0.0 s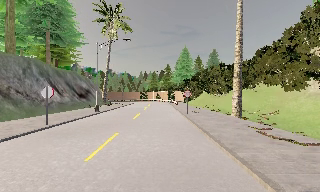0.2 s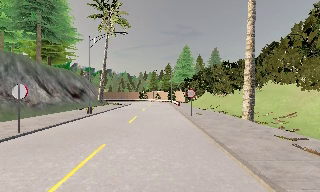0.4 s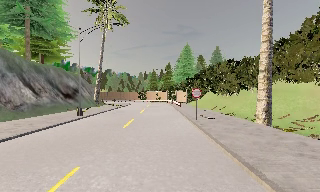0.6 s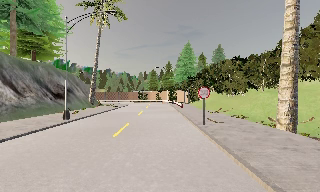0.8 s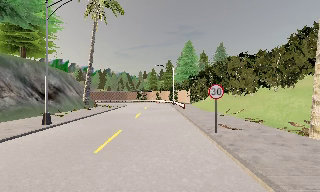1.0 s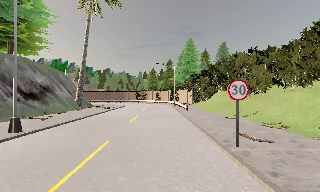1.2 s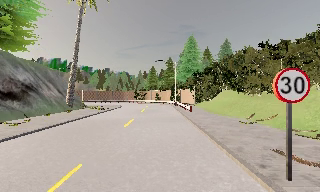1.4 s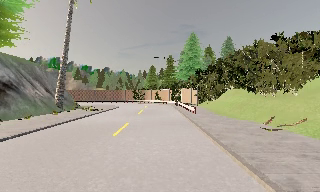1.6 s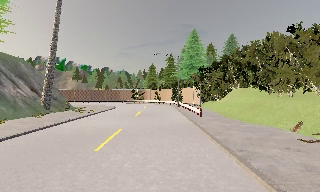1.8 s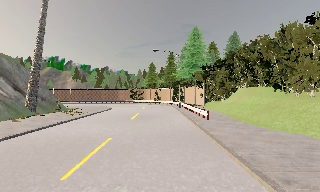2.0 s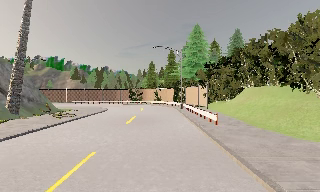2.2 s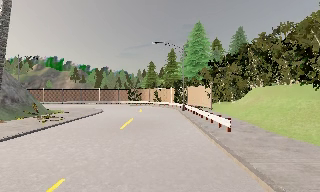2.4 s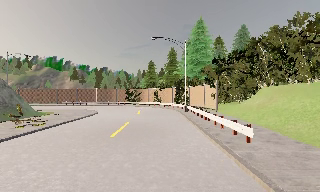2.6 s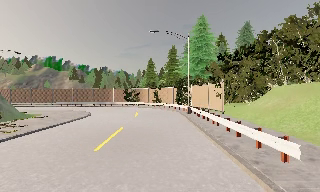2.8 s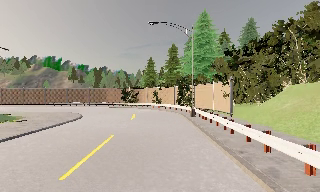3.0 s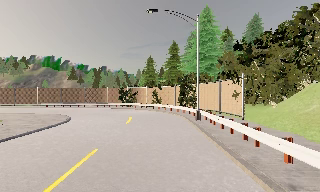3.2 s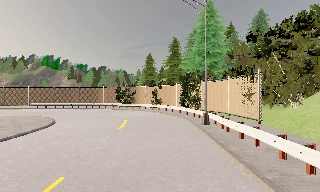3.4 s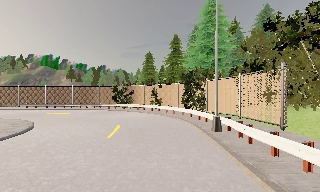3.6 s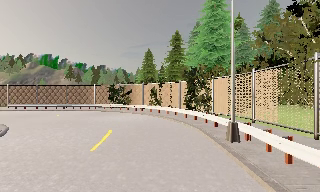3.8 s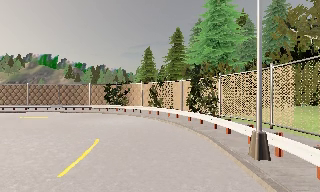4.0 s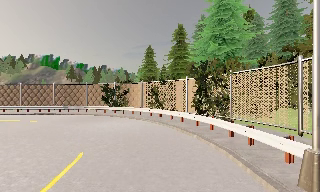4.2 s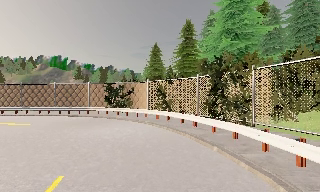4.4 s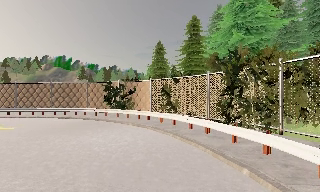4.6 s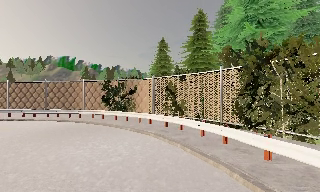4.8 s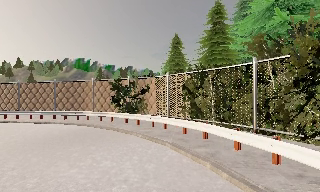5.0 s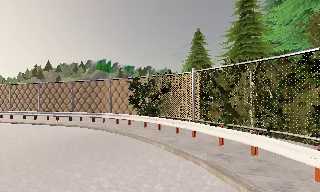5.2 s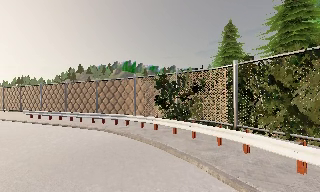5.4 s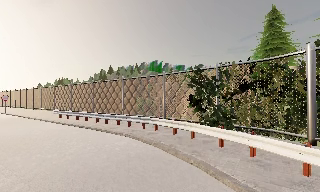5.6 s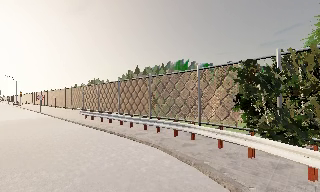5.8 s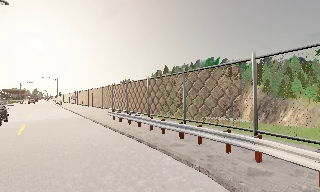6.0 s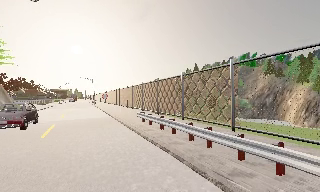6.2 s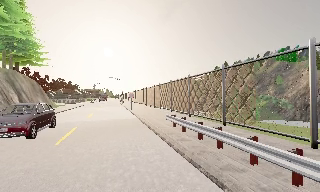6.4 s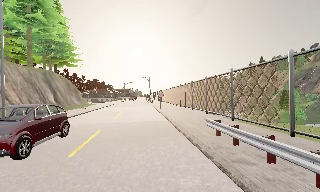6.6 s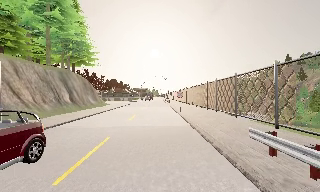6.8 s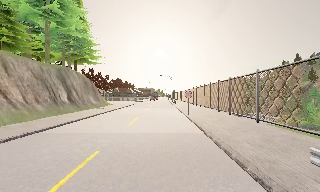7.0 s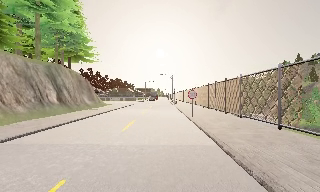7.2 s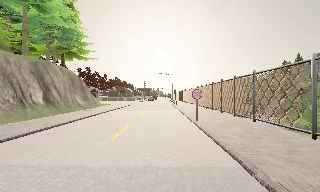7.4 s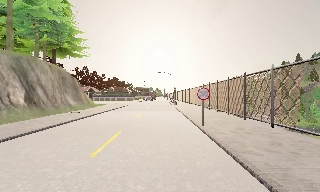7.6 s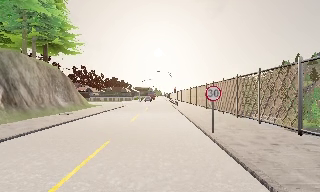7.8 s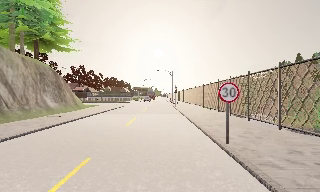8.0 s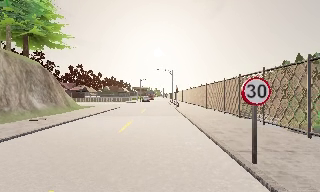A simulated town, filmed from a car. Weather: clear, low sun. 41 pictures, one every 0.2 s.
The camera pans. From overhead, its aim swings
counterclockwise.
The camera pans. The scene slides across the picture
to the right.
0.0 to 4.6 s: The camera travels forward, about 40 m, so what stands in front looms larger.
4.6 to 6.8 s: The scene slides to the right, as the camera pans about 85 degrees to its left. It travels forward, about 19 m.
6.8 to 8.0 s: The camera travels forward, about 10 m, so what stands in front looms larger.
The film runs forward here.
